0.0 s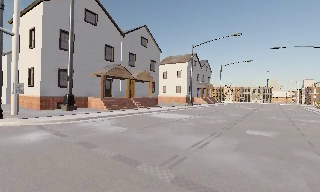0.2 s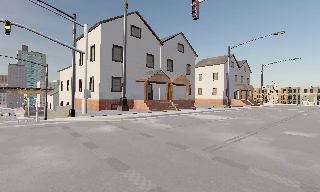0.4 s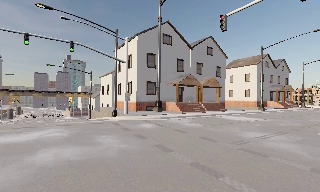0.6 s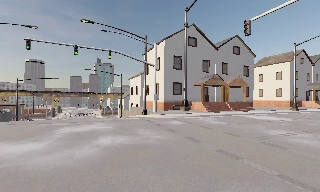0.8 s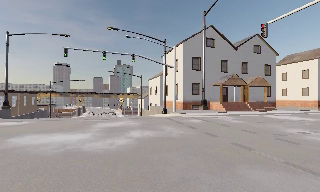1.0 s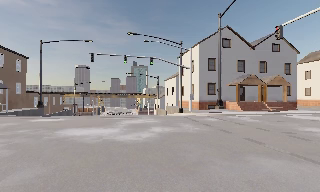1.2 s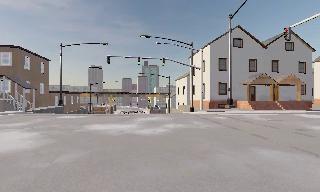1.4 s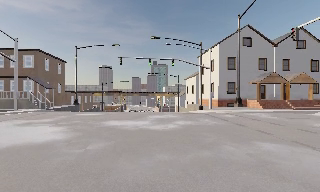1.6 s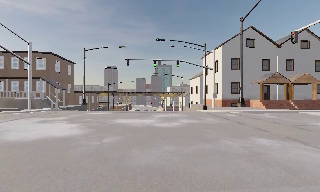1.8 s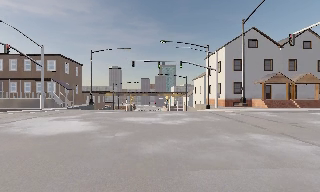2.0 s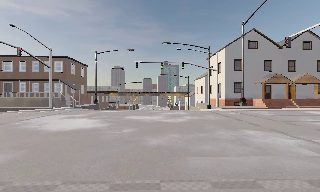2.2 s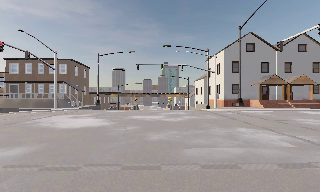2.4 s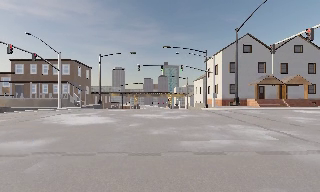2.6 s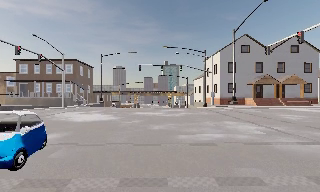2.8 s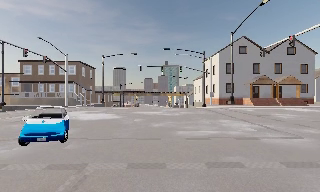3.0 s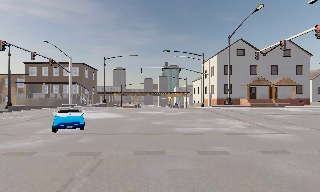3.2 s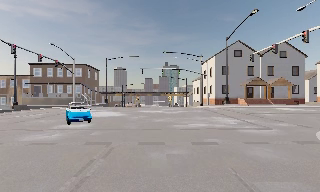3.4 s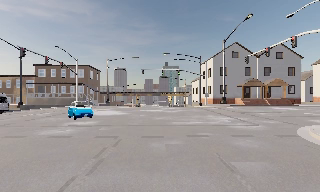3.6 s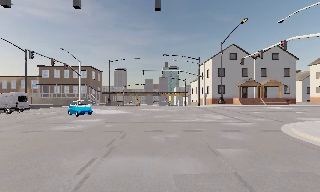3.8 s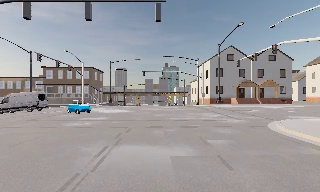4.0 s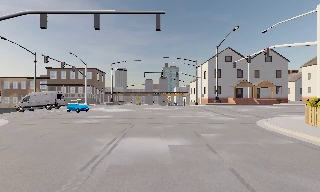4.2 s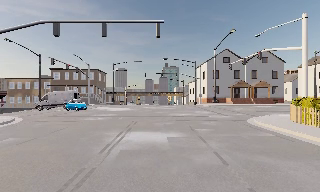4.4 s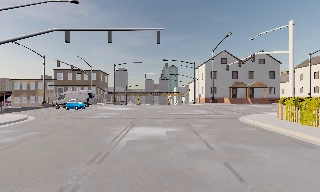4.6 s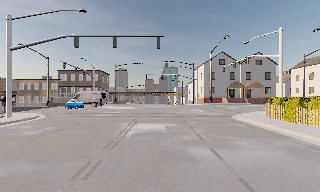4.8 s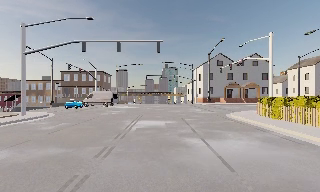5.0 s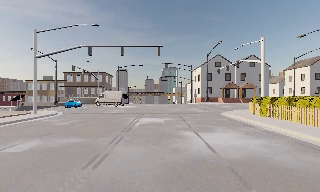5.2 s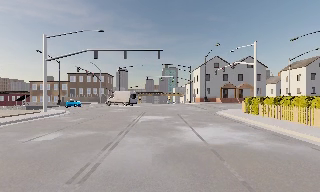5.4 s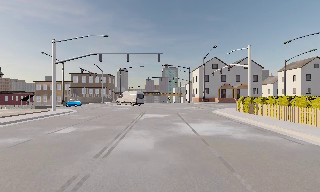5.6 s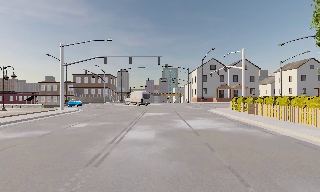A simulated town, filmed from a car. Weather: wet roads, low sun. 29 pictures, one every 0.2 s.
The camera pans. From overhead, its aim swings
counterclockwise.
The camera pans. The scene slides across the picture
to the right.
0.0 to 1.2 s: The camera pans to its left, which is counterclockwise from overhead, by about 45 degrees. It travels backward, about 8 m. It loses speed.
1.2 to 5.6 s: The camera travels backward, about 25 m, so what stands in front gets smaller.
The film runs backward here.
